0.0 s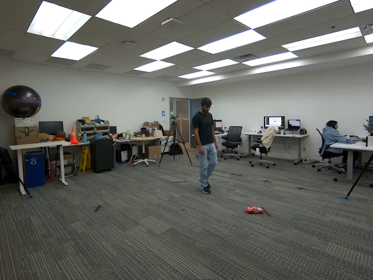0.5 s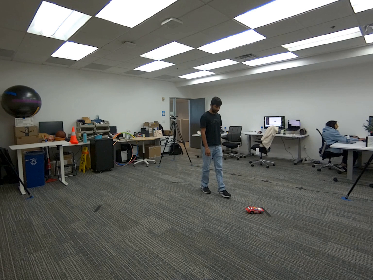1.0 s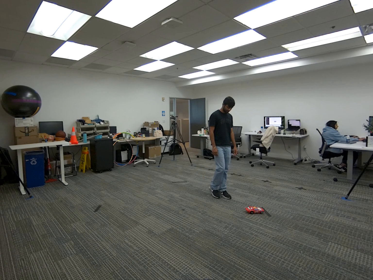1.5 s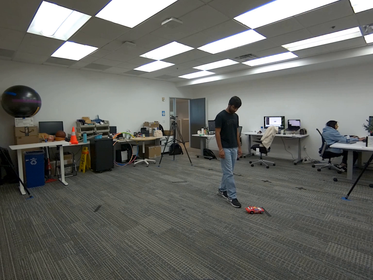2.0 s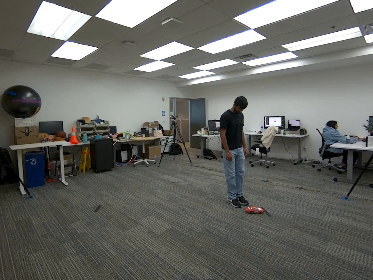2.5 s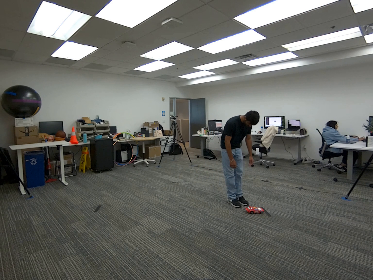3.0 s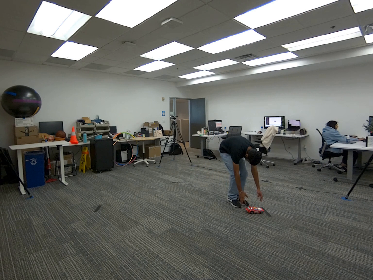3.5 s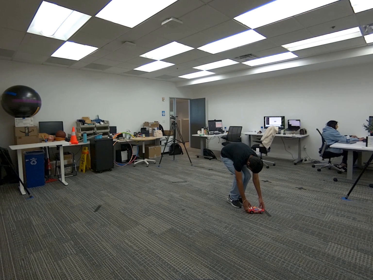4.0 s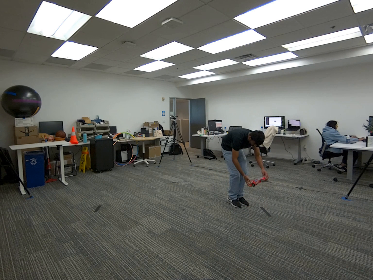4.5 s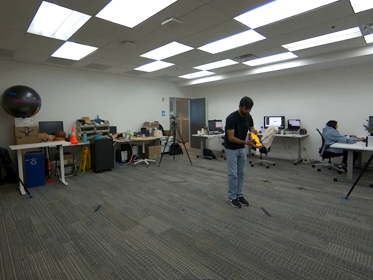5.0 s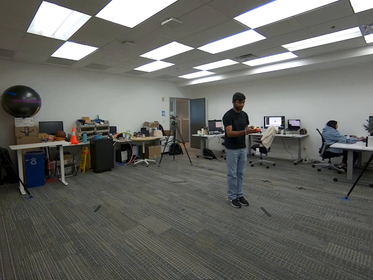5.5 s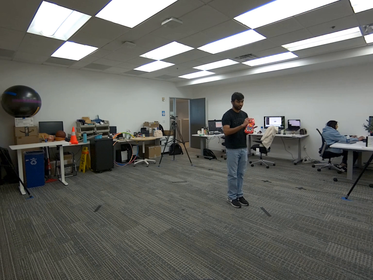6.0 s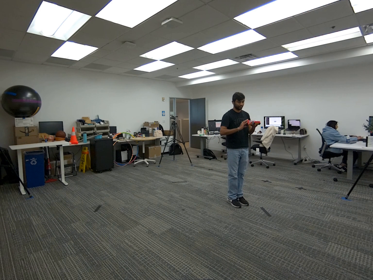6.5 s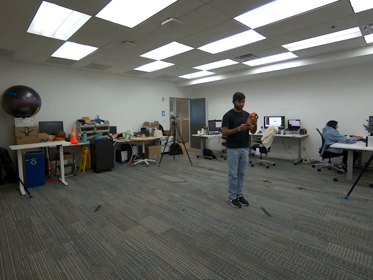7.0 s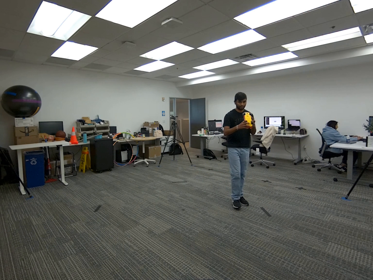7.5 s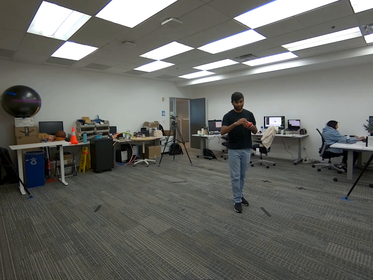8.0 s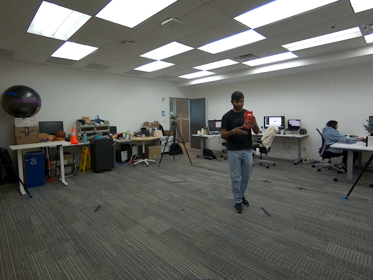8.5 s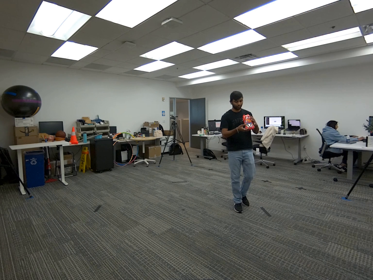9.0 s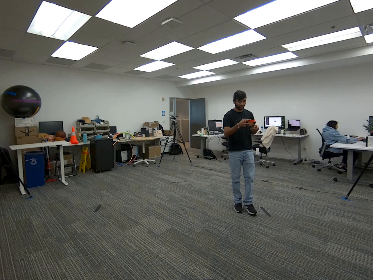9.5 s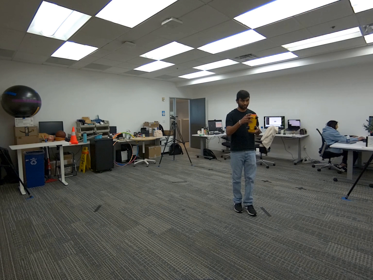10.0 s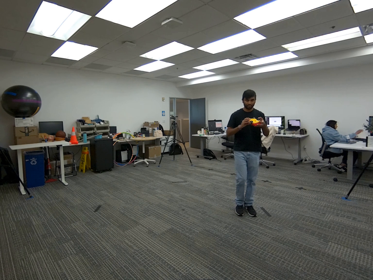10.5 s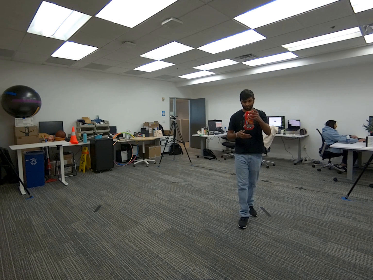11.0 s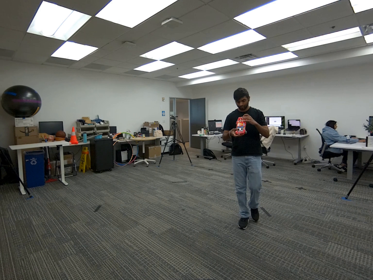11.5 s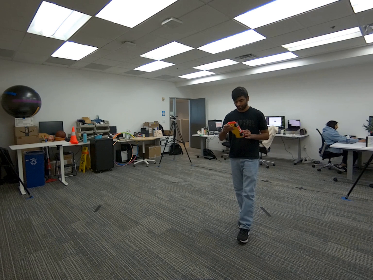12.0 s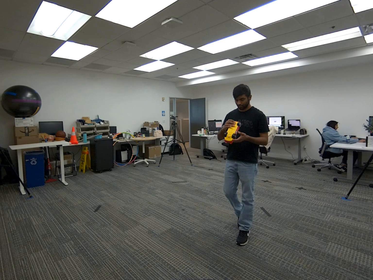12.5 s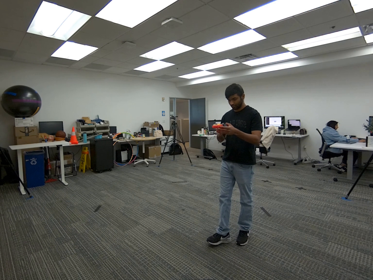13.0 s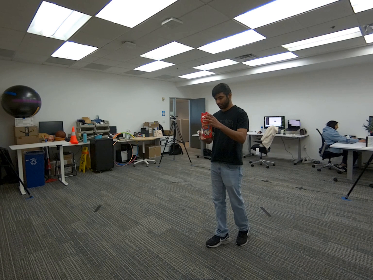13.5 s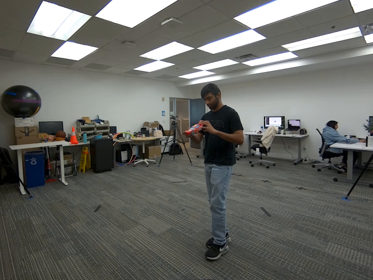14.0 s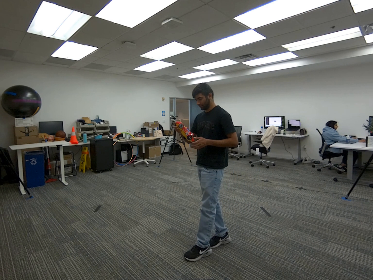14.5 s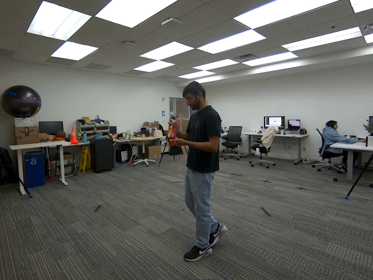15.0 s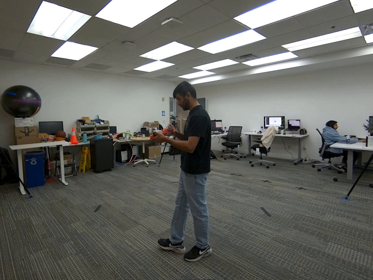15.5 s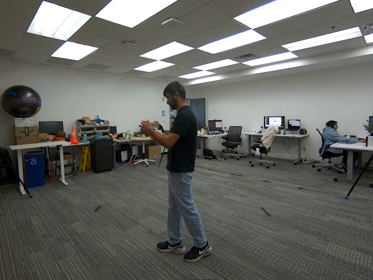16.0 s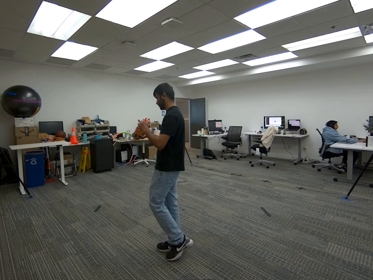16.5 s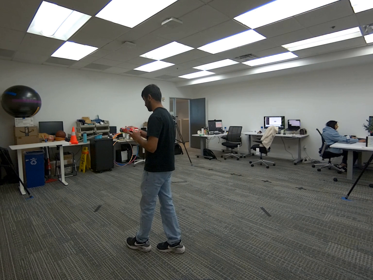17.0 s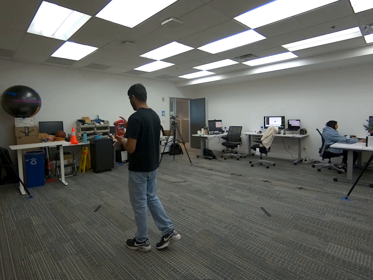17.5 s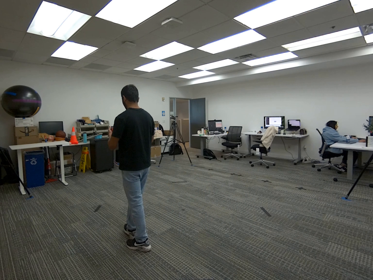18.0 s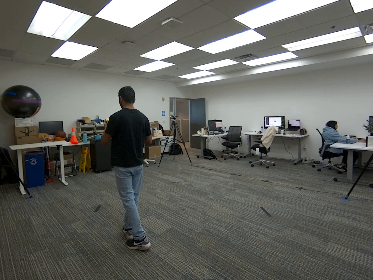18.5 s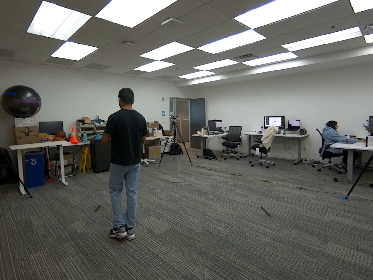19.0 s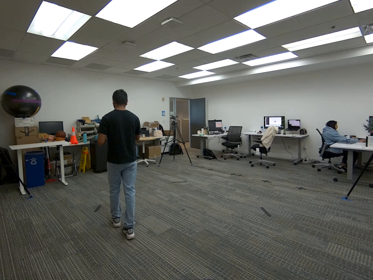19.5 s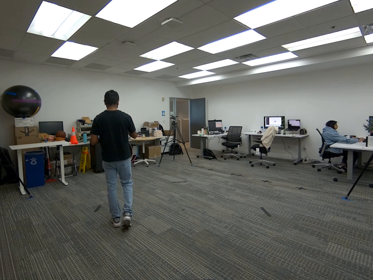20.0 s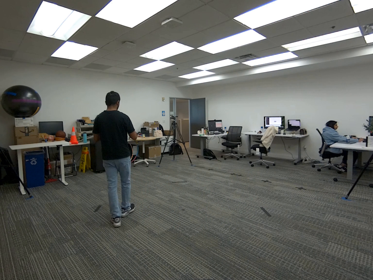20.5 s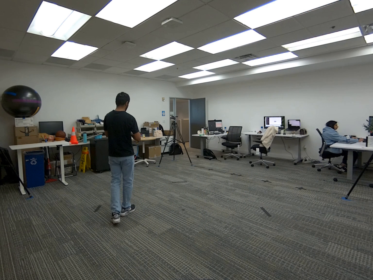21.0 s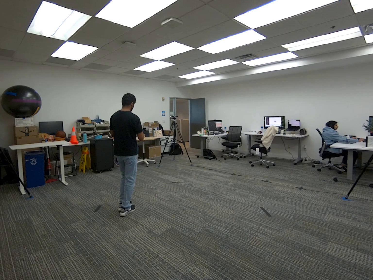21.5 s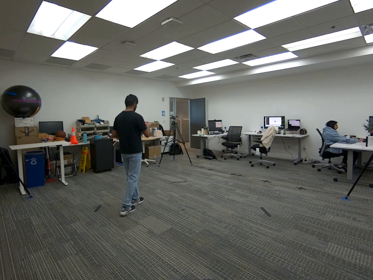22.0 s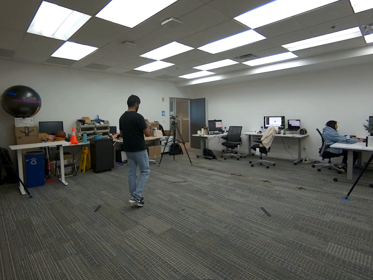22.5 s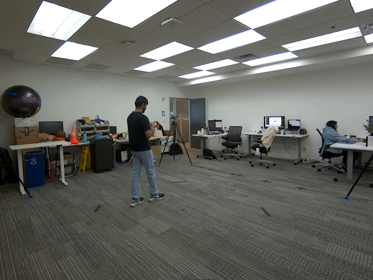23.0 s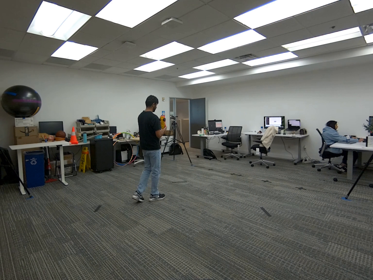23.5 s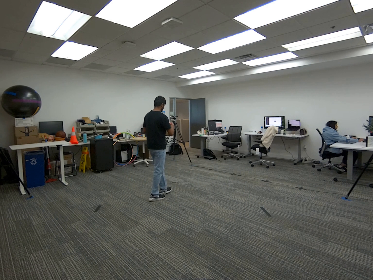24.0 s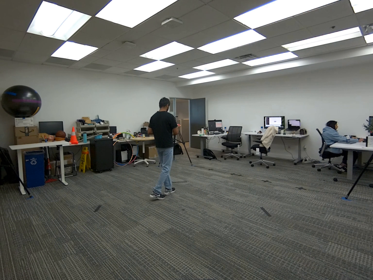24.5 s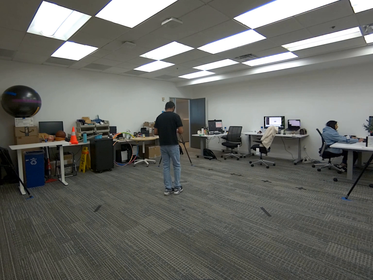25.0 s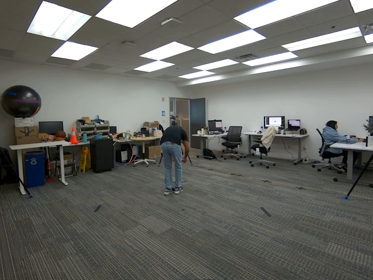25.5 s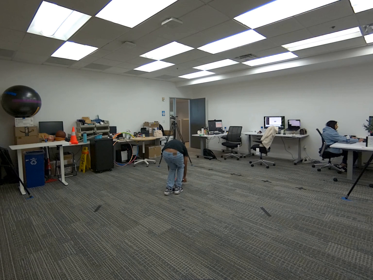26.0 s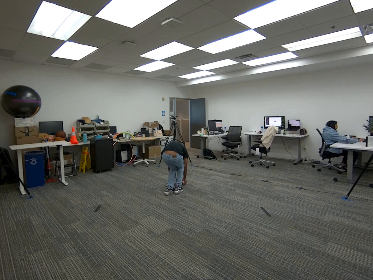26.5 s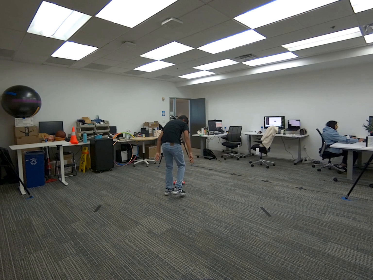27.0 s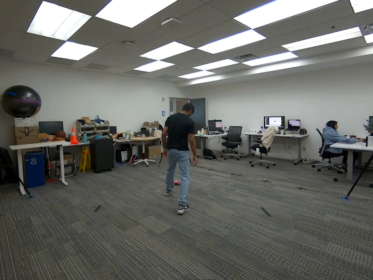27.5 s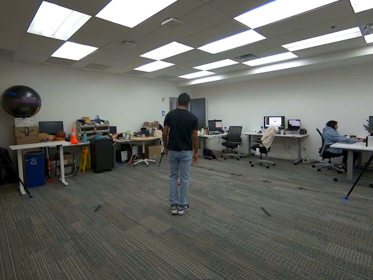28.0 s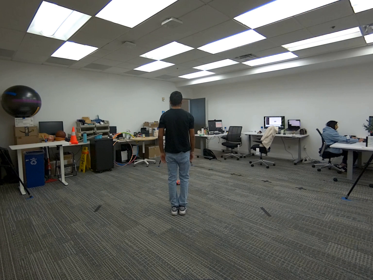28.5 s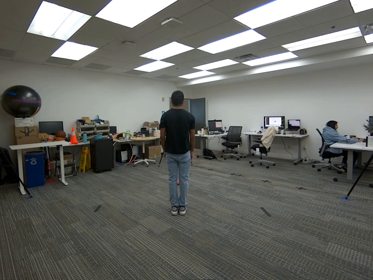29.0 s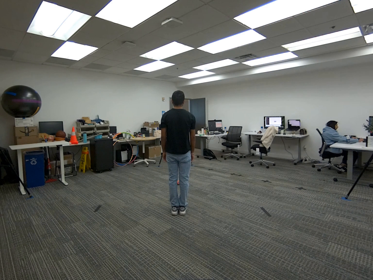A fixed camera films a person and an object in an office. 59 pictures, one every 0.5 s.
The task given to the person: Walk to the toy car on the ground, pick it up with both hands, and rotate the car midair until end of scene. Put car back on ground when finished.
